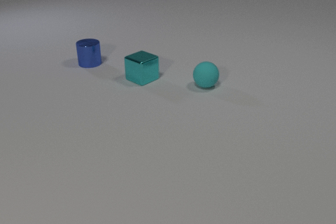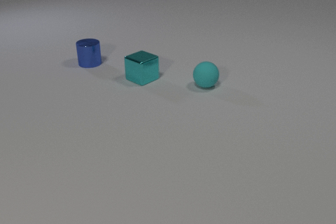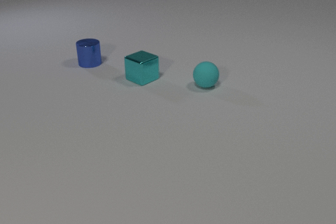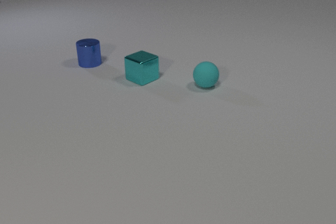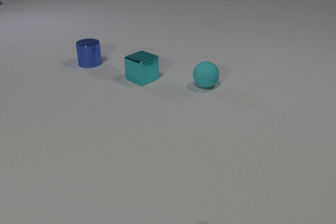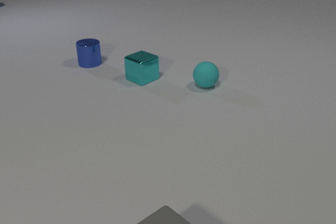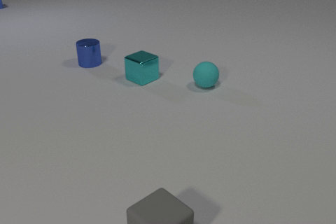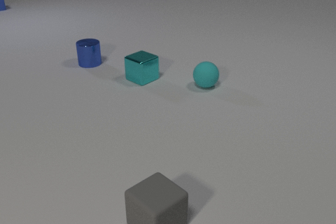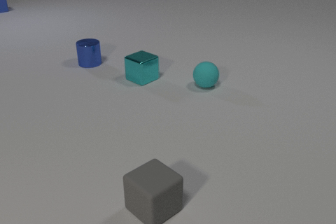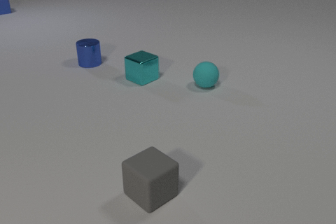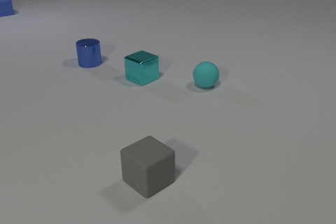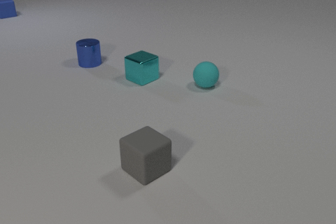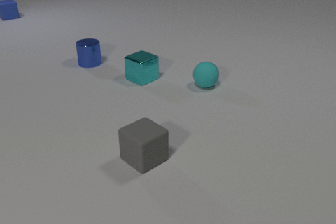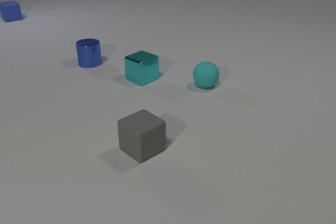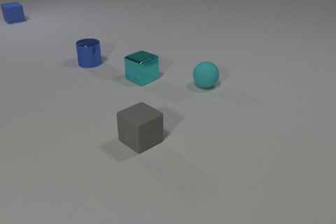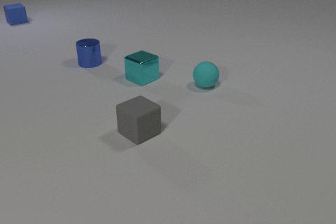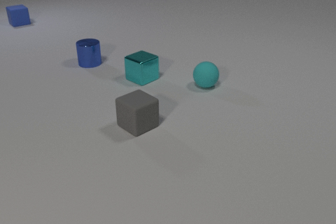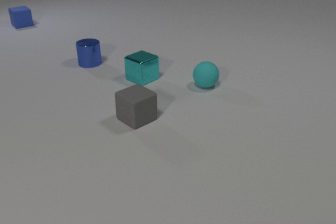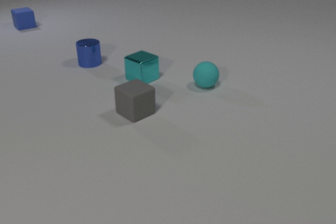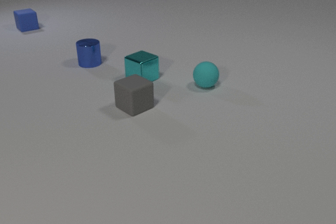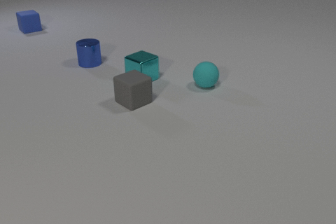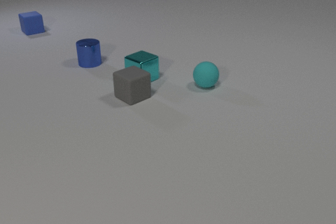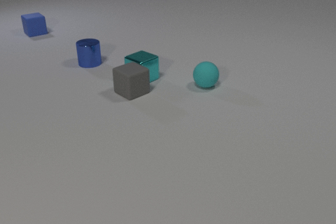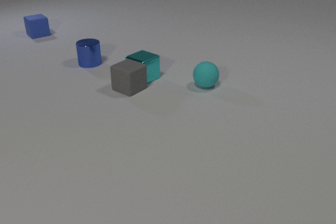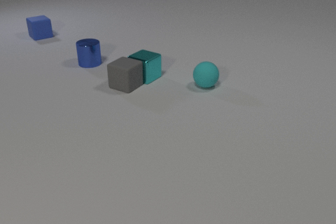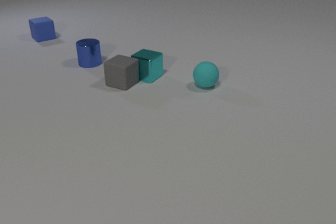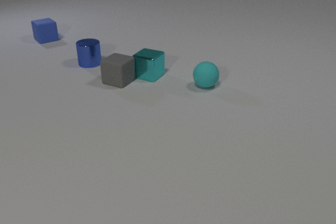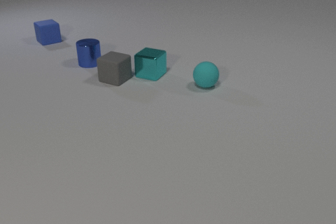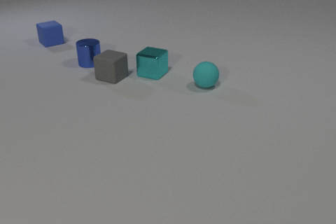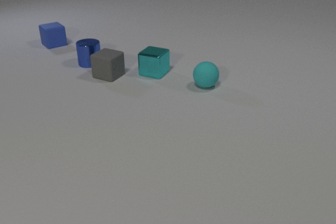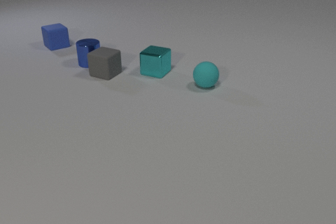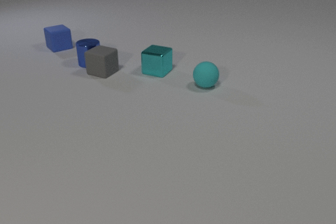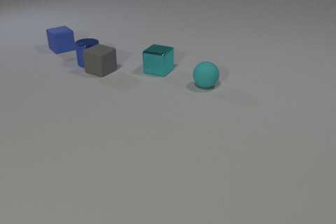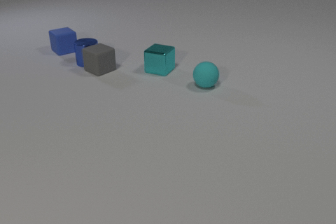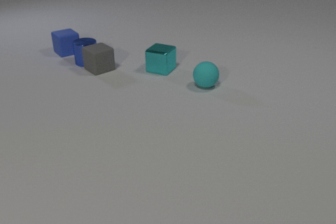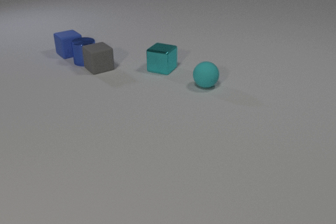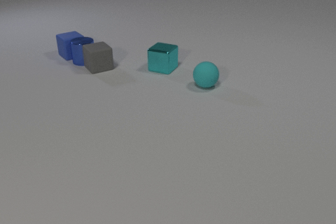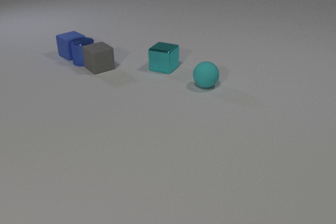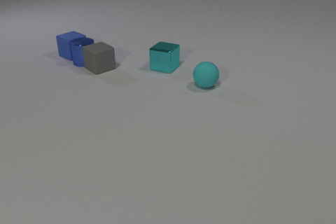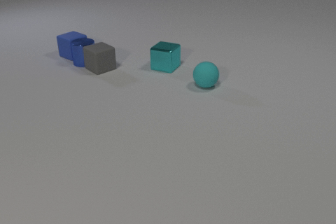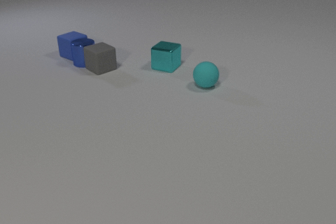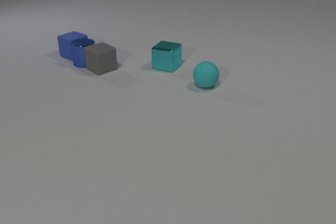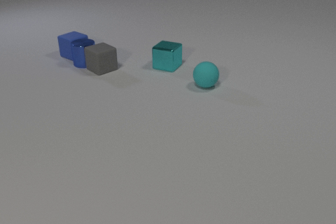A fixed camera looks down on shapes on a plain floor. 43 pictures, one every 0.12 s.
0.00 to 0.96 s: The gray rubber cube comes in at the bottom edge, slides away from the camera. The blue rubber cube comes in at the left edge, slides toward the camera.
0.96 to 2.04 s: The gray rubber cube slides away from the camera. The blue rubber cube slides toward the camera.
2.04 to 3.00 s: The gray rubber cube slides away from the camera. The cyan metal cube moves, and ends about where it began. The blue rubber cube slides toward the camera. The gray rubber cube and the cyan metal cube collide.
3.00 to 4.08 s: The gray rubber cube slides away from the camera and to the left, spins clockwise seen from above by about 15 degrees, its near face sliding to the left. The cyan metal cube slides away from the camera and to the right. The blue rubber cube slides toward the camera and to the right. The gray rubber cube and the blue metal cylinder collide.
4.08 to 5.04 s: The cyan metal cube slides away from the camera and to the right. The blue metal cylinder moves, and ends about where it began. The blue rubber cube slides toward the camera and to the right. The blue metal cylinder and the blue rubber cube collide.
What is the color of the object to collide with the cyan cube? gray.
What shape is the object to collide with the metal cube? cube.
How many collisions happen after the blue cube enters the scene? 3.
